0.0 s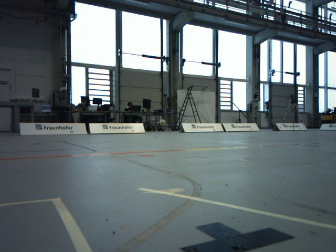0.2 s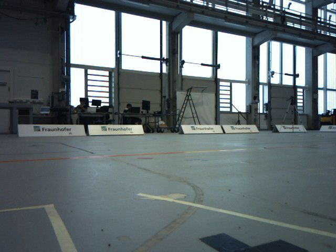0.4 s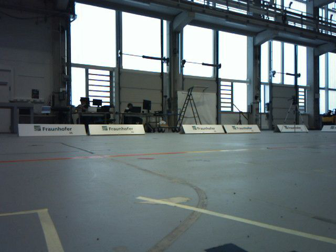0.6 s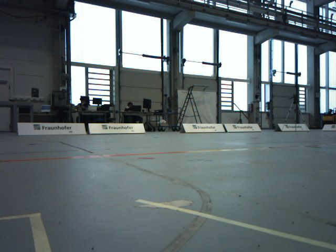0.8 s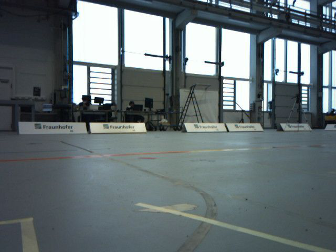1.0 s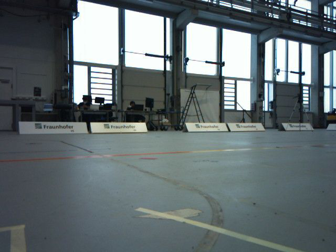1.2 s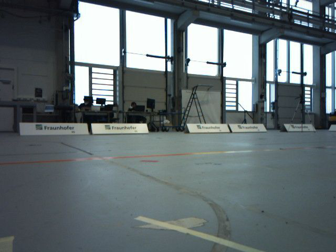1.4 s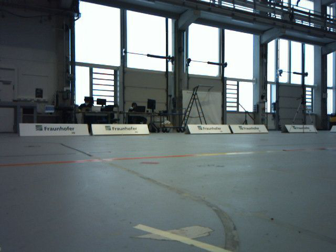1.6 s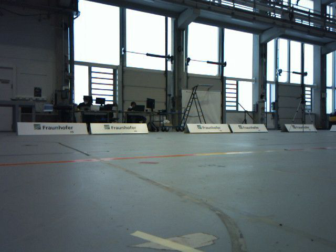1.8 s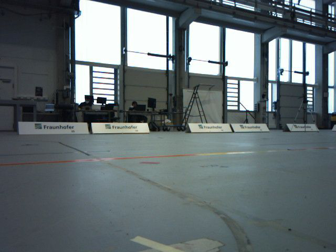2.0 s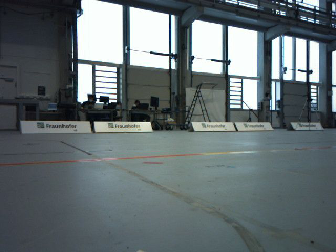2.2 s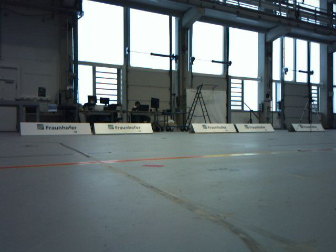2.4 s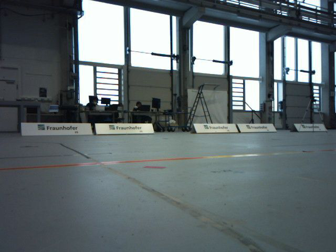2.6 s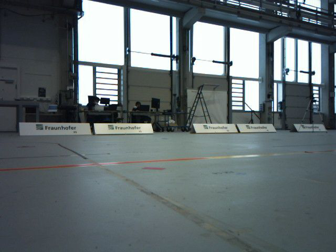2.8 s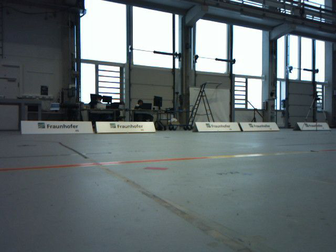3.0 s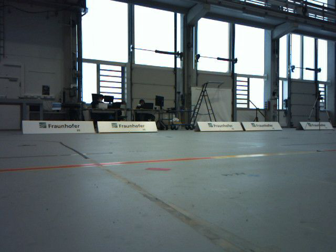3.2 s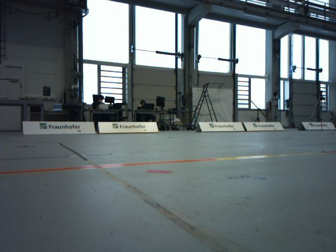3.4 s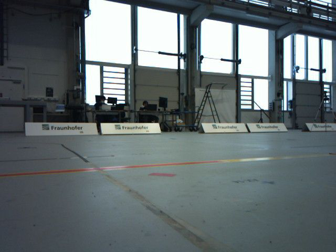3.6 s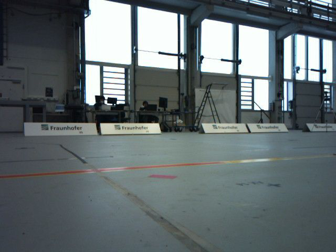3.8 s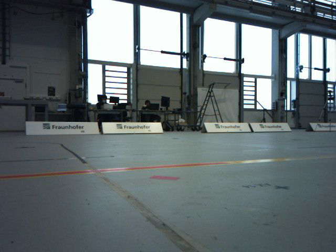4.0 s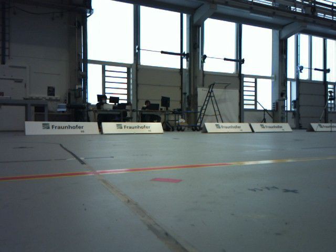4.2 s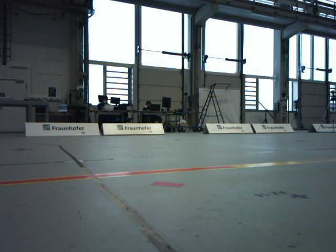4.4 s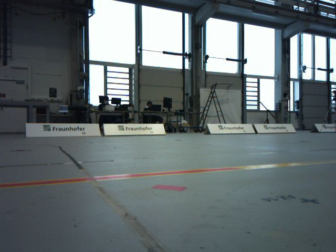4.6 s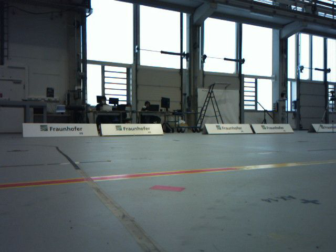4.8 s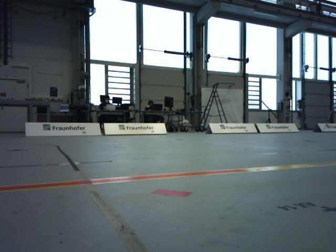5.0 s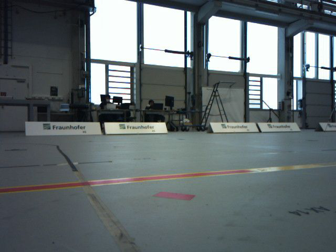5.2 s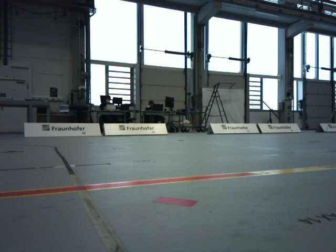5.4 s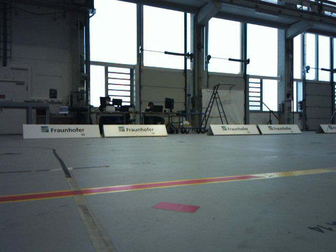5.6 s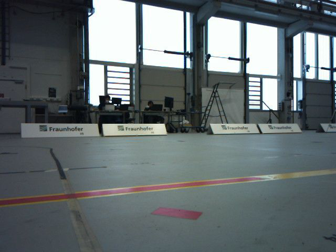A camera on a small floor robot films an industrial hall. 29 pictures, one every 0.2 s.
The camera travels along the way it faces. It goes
forward.
0.0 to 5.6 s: The camera travels forward, about 1.2 m, so what stands in front looms larger.
The film runs forward here.
